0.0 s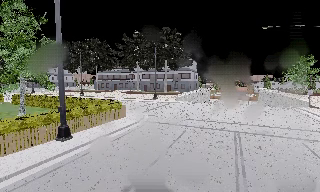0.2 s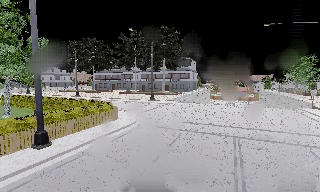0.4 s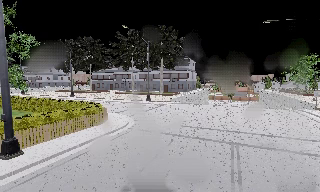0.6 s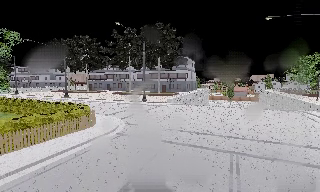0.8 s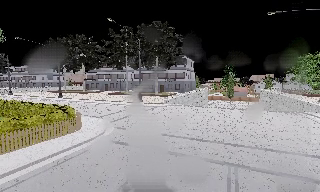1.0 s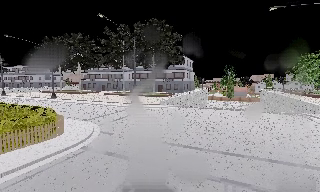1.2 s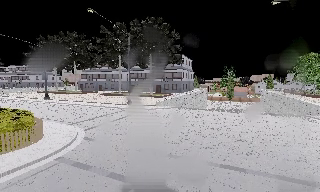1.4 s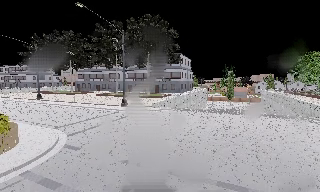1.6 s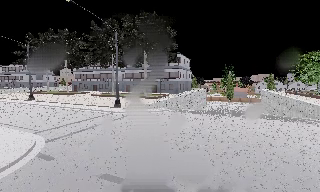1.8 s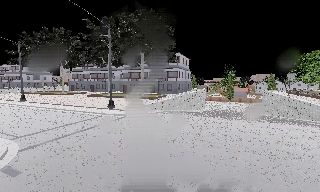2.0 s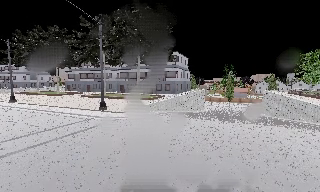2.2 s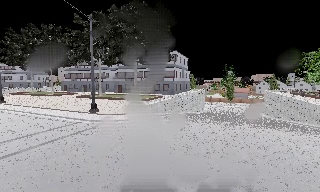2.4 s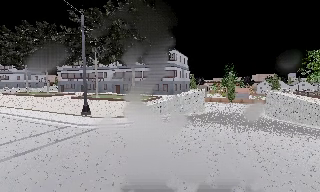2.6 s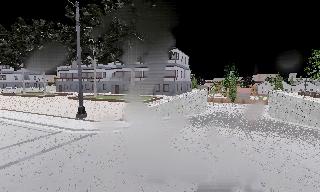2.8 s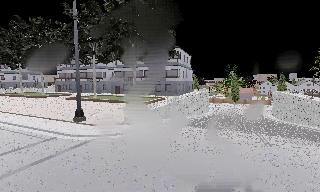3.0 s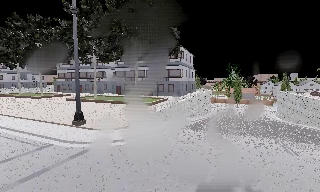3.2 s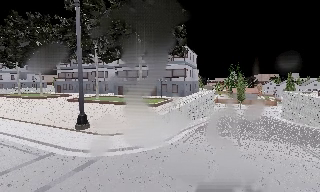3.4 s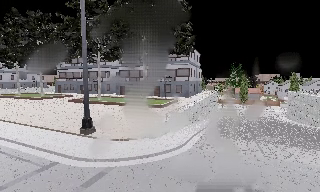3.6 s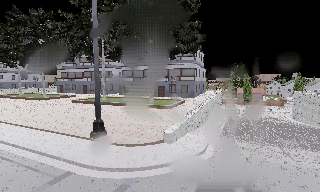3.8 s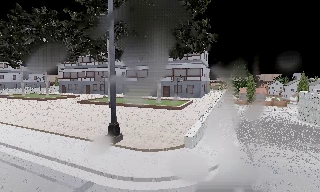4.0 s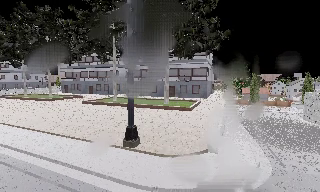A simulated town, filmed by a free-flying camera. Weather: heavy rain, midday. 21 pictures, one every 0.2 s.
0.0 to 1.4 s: The camera travels forward and to its right, about 9 m, so what stands in front looms larger.
1.4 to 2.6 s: The camera travels forward, about 8 m, so what stands in front looms larger.
2.6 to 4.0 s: The camera travels forward and to its left, about 9 m, so what stands in front looms larger.
The film runs backward here.
